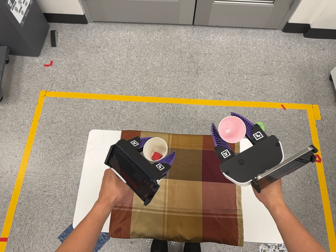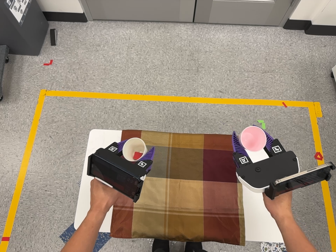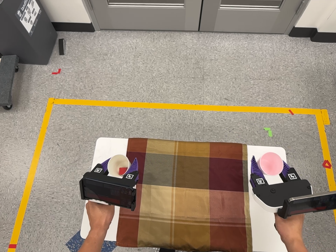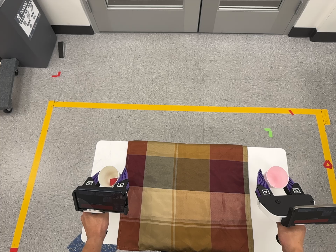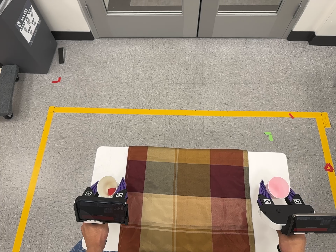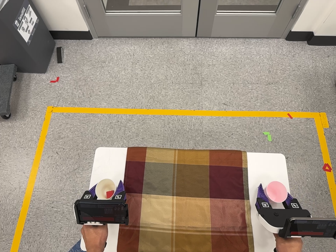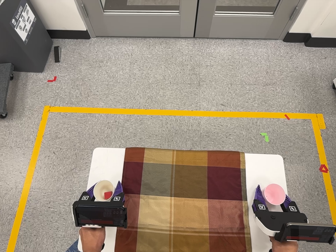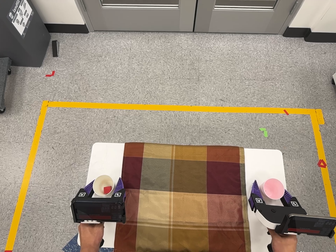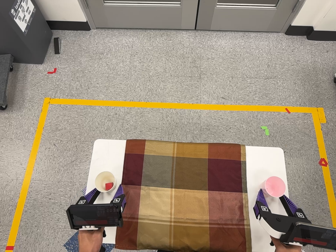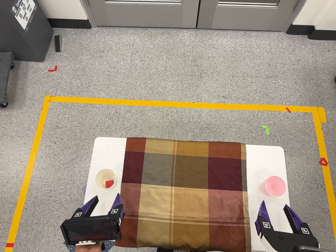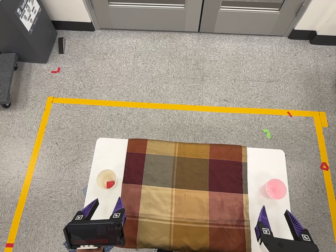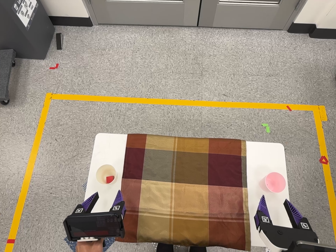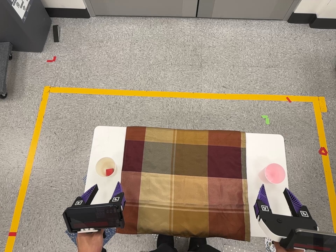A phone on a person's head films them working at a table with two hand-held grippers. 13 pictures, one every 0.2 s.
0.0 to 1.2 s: The camera travels toward the top of its view, about 4 cm, so close, fixed things drift downward.
1.2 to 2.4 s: The camera shifts only a little, or ends up much as it began.
The film runs forward here.
